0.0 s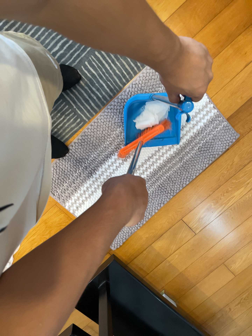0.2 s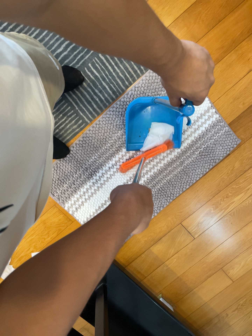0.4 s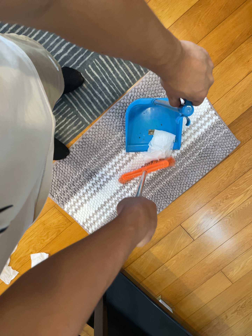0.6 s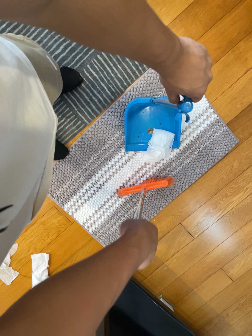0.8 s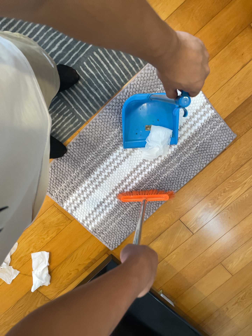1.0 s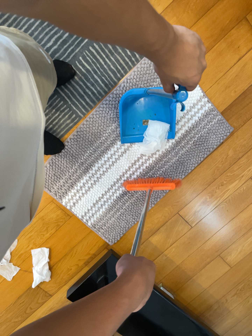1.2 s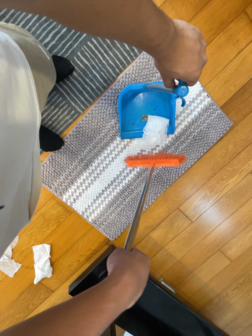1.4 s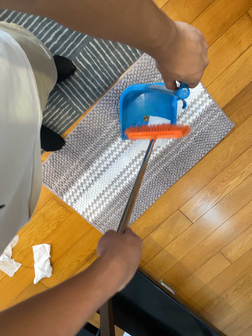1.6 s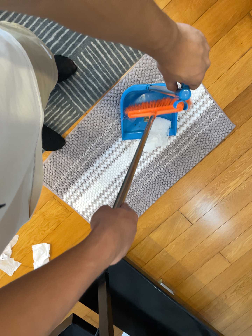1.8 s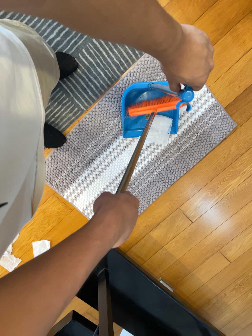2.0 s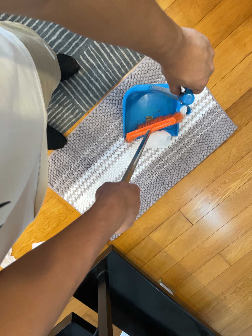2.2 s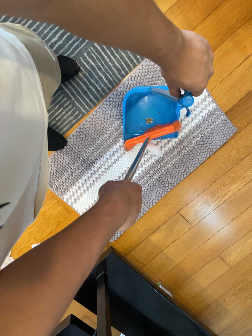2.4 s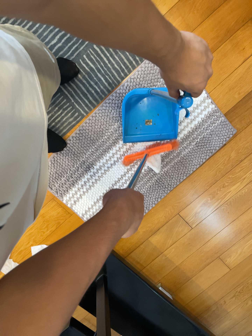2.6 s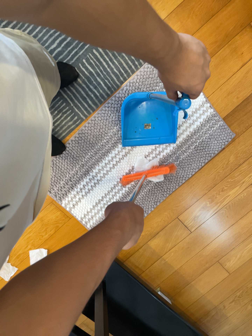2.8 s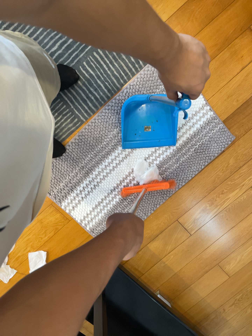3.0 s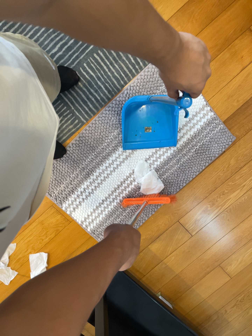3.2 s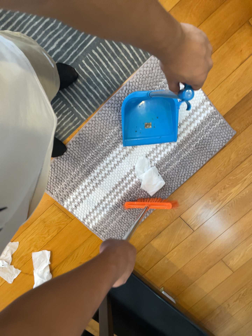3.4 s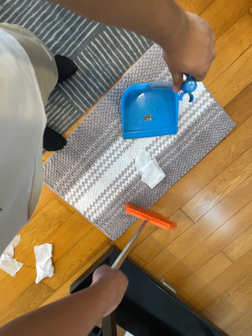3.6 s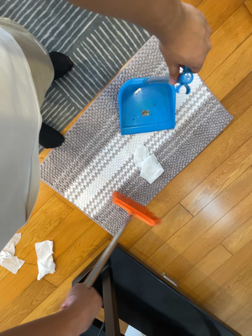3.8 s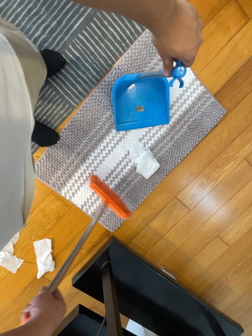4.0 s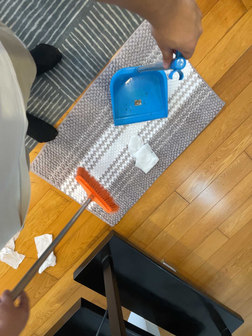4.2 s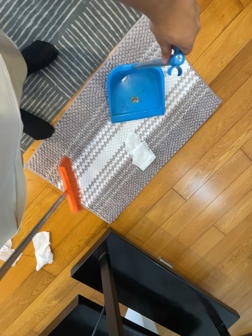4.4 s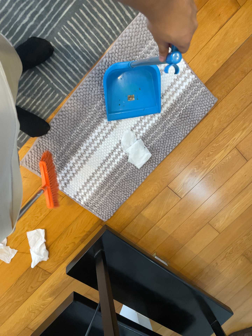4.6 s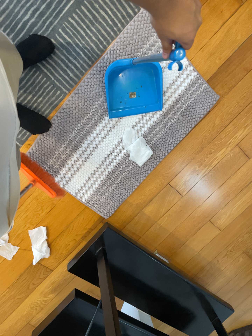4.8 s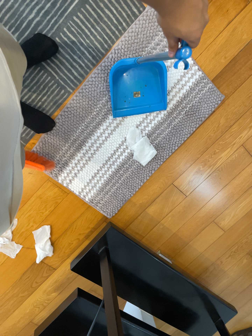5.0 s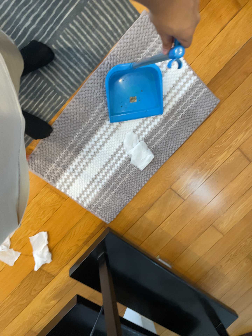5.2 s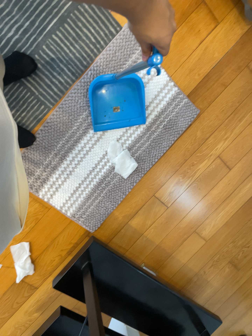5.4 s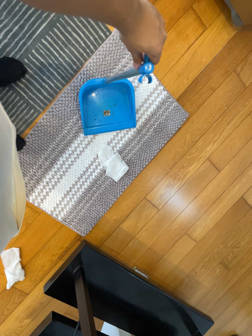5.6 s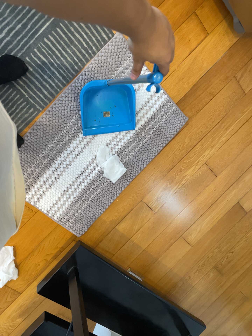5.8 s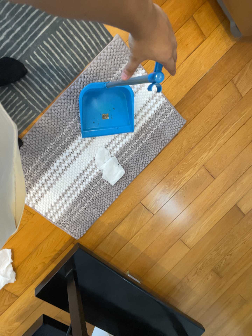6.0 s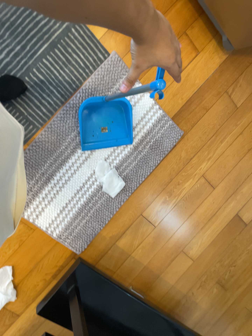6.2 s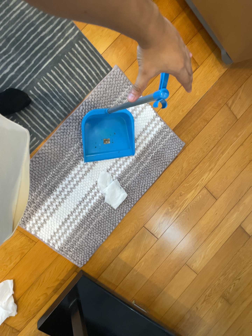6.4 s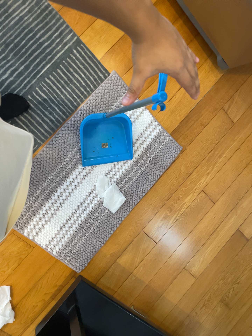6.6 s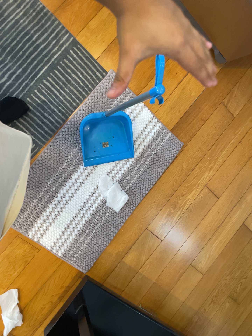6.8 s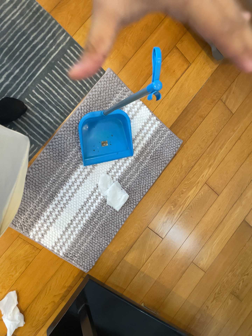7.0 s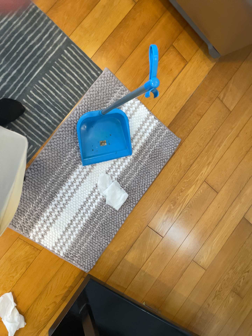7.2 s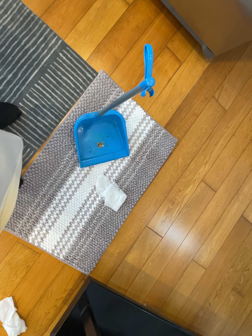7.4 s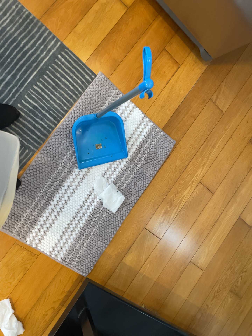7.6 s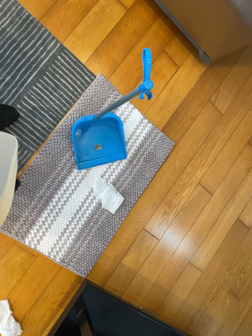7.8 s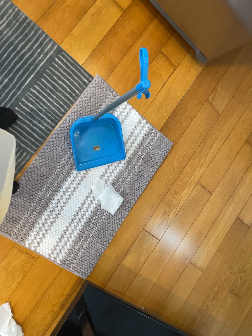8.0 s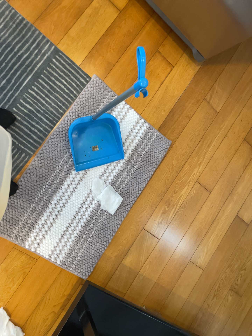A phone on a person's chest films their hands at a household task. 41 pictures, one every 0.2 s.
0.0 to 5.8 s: The camera pans to its right by about 10 degrees.
5.8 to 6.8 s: The camera travels toward the bottom of its view, about 6 cm. Its aim tips toward the top of its view by about 10 degrees.
6.8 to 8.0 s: The camera shifts only a little, or ends up much as it began.
The film runs backward here.
